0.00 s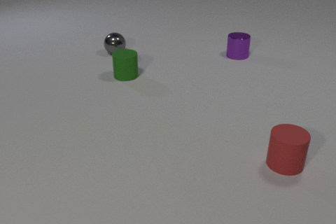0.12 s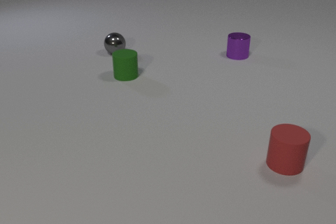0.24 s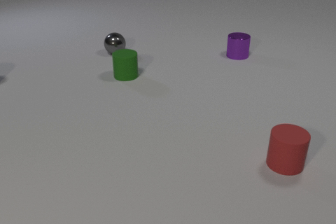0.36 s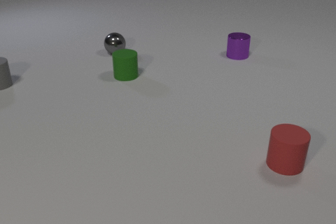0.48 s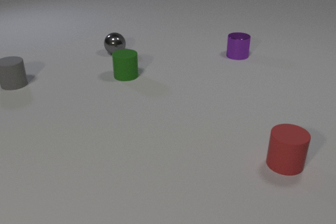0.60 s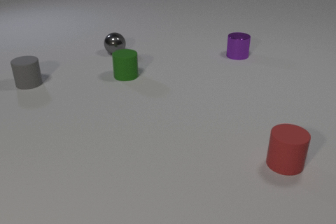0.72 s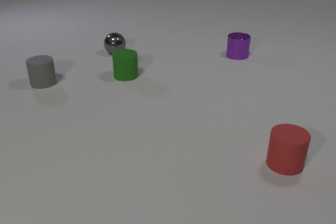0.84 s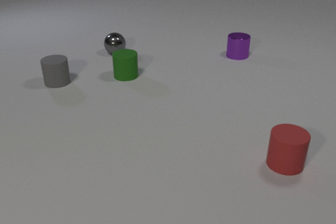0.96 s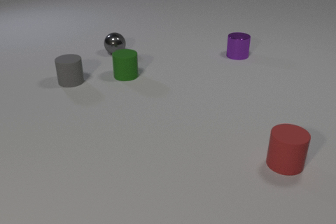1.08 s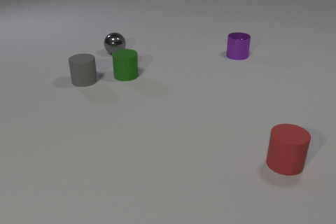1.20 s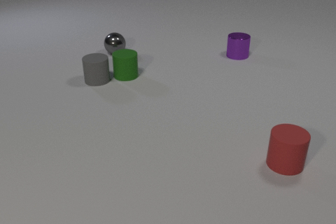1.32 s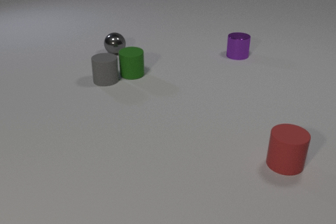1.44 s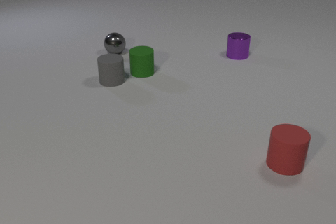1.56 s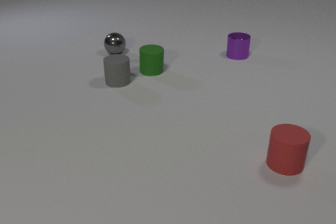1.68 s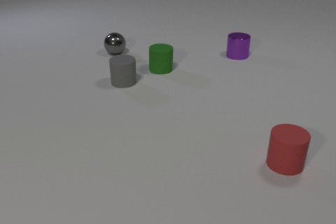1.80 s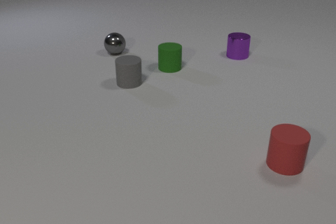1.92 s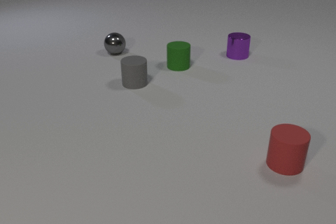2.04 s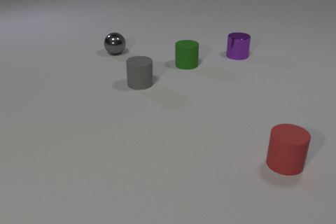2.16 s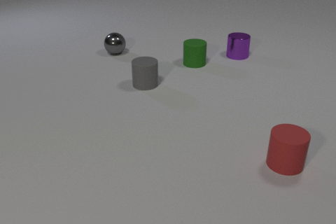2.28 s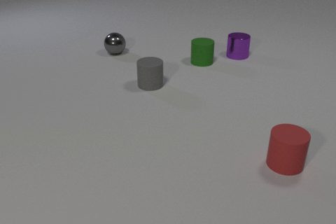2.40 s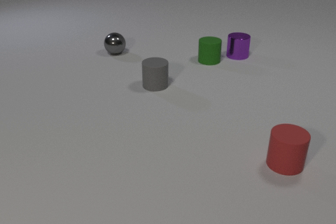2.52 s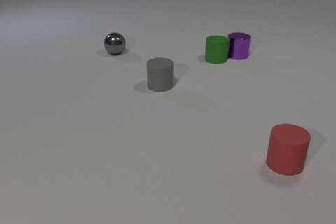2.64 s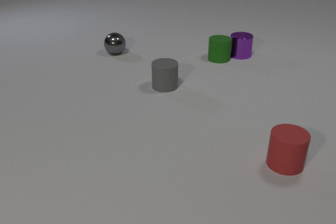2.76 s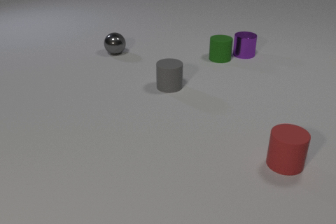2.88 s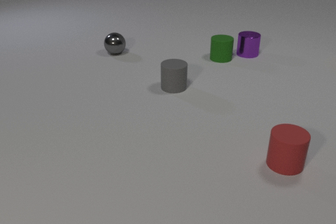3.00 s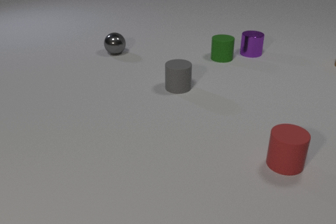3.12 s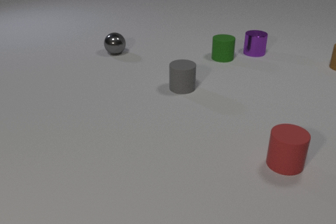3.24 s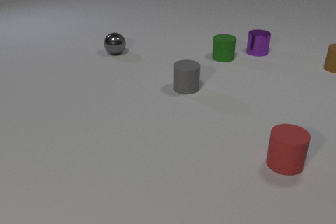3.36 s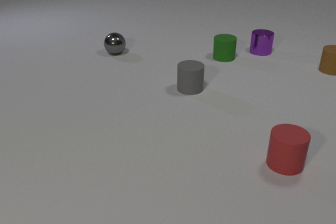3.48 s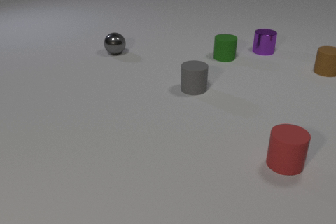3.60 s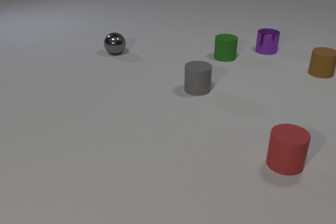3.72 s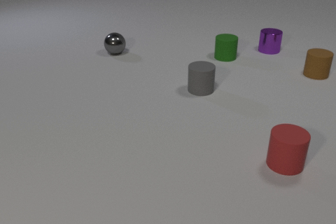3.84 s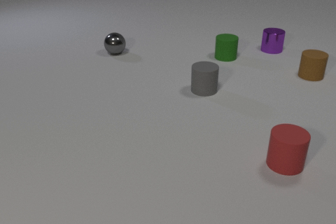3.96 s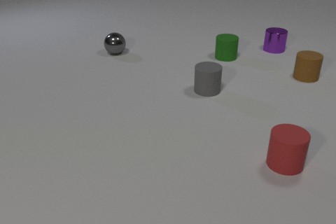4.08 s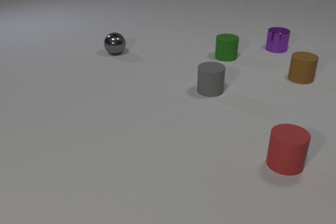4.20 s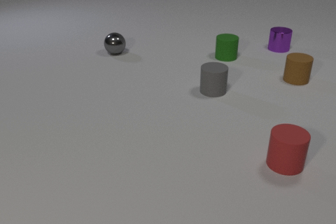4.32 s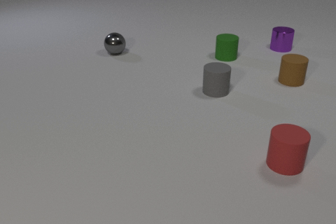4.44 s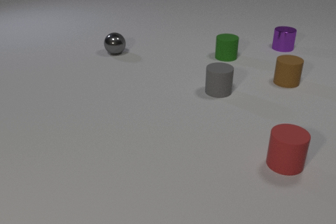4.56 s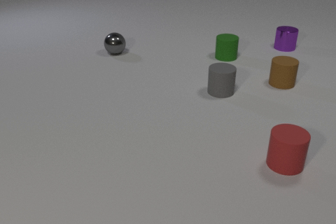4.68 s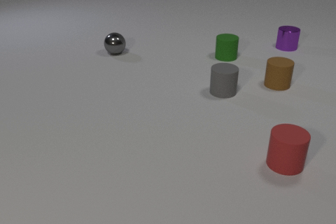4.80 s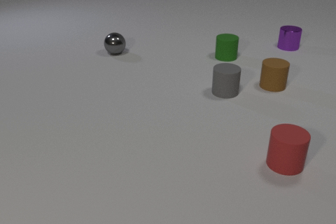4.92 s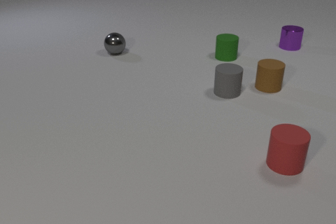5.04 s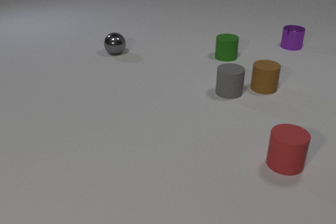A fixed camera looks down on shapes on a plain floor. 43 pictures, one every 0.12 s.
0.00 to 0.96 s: The gray rubber cylinder comes in at the left edge, slides to the right.
0.96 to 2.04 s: The gray rubber cylinder slides to the right. The green rubber cylinder slides to the right and away from the camera. The gray rubber cylinder and the green rubber cylinder collide.
2.04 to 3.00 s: The gray rubber cylinder slides to the right. The green rubber cylinder slides to the right and away from the camera. The purple metal cylinder slides to the right and away from the camera. The green rubber cylinder and the purple metal cylinder collide.
3.00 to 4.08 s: The gray rubber cylinder slides to the right. The green rubber cylinder moves, and ends about where it began. The brown rubber cylinder slides toward the camera and to the left. The purple metal cylinder slides to the right and away from the camera.
4.08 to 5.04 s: The gray rubber cylinder slides to the right. The brown rubber cylinder slides to the left and toward the camera. The purple metal cylinder slides to the right and away from the camera.
What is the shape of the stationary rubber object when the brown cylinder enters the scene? cylinder.
What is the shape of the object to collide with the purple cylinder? cylinder.
How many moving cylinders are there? 4.
